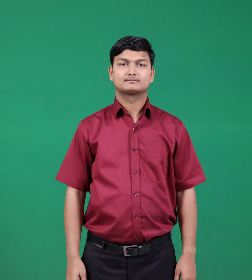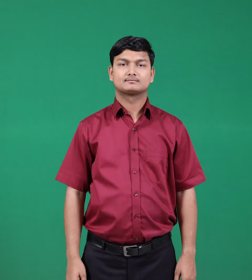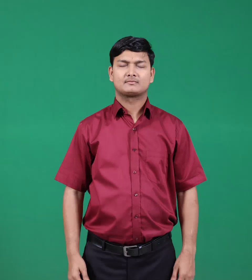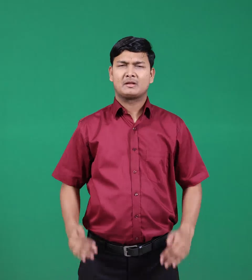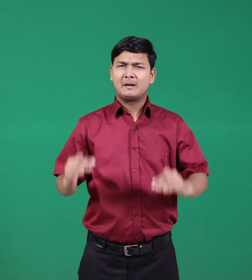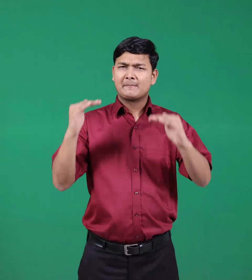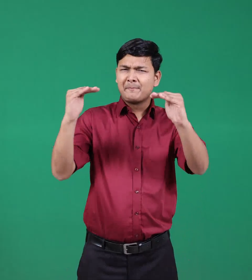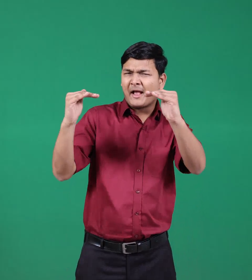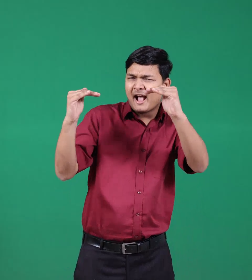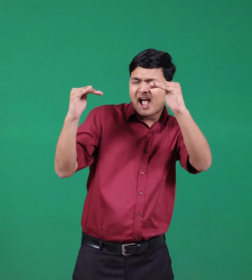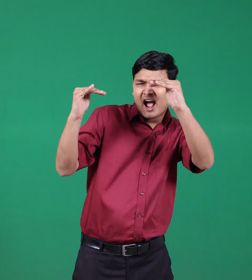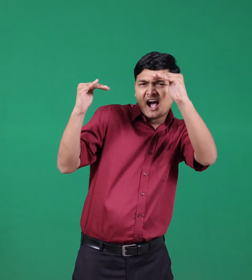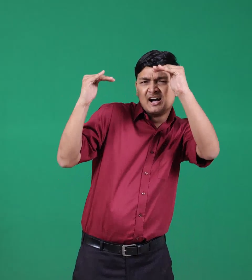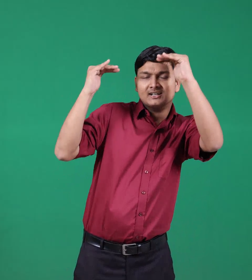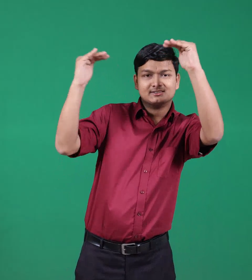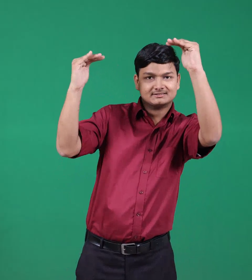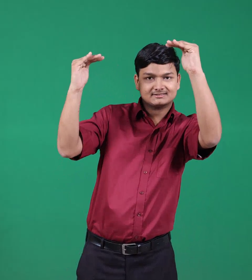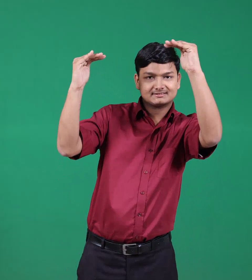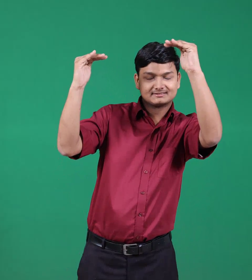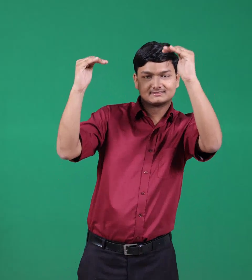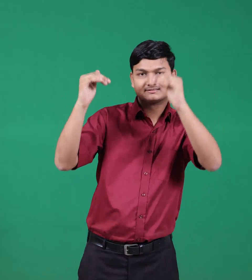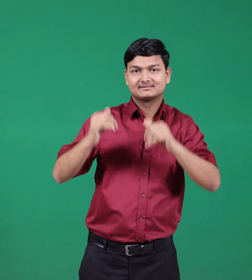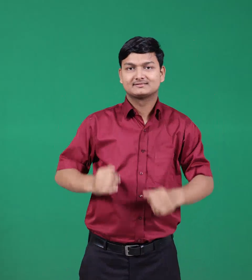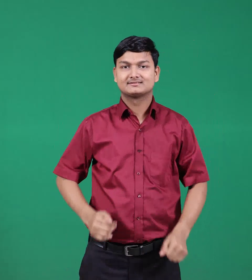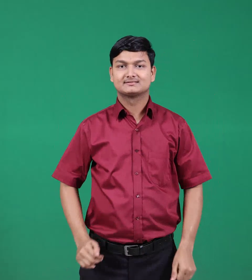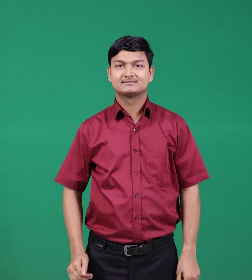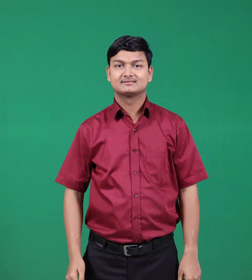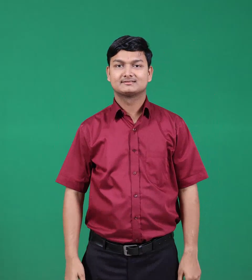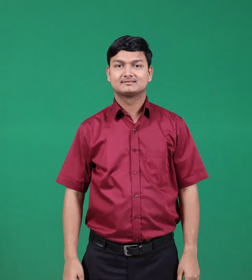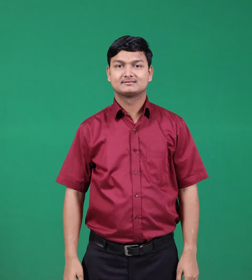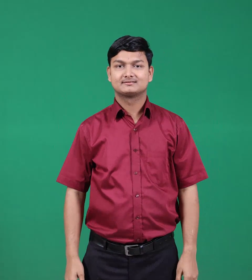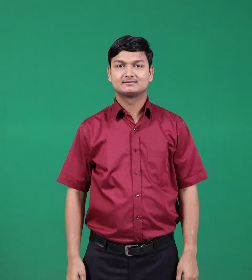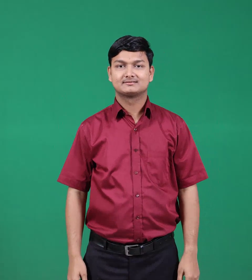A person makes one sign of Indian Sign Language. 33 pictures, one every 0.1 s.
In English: higher
